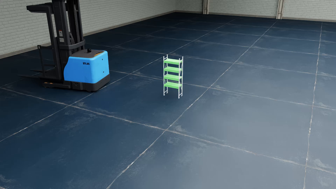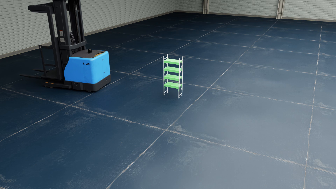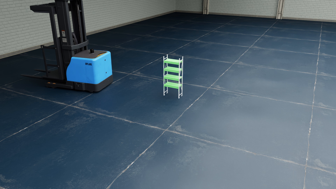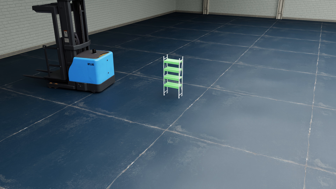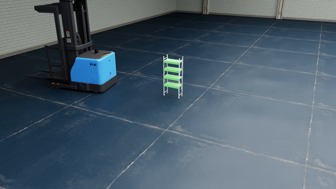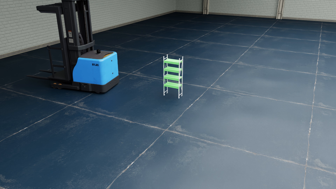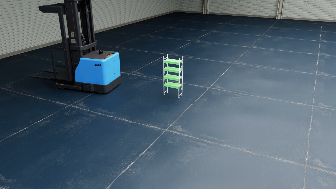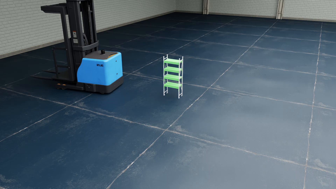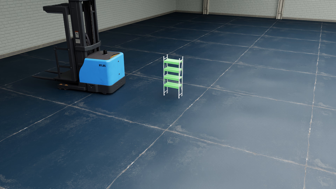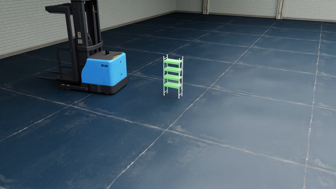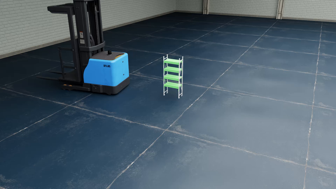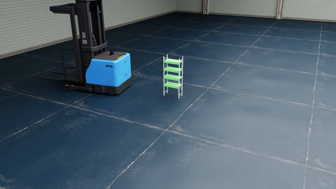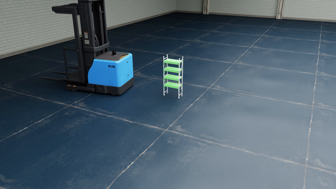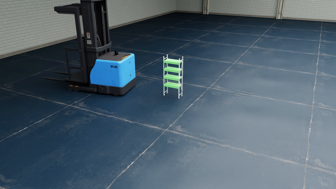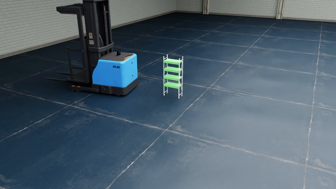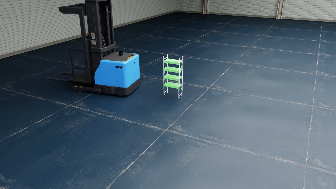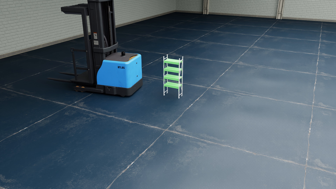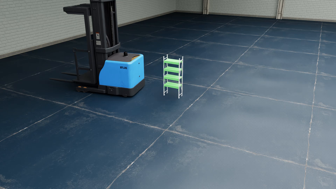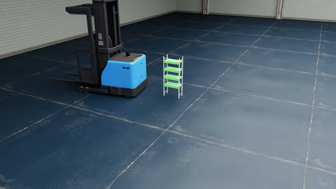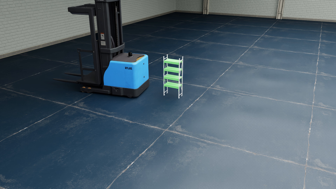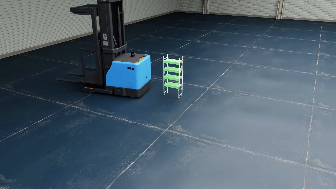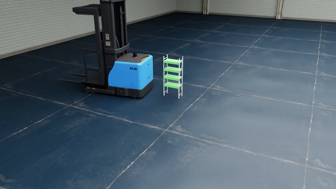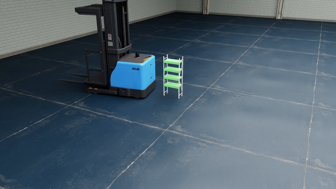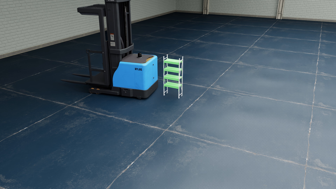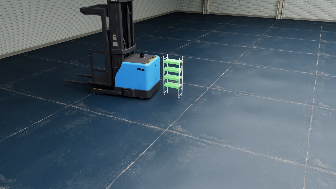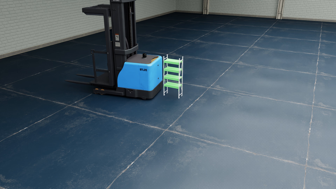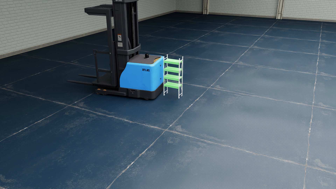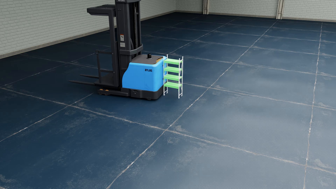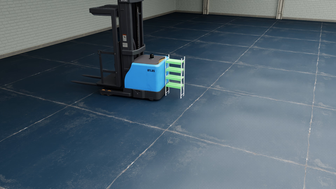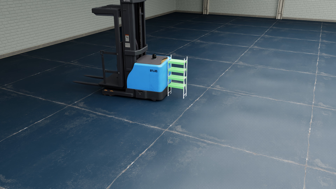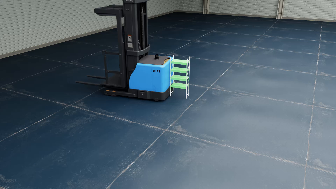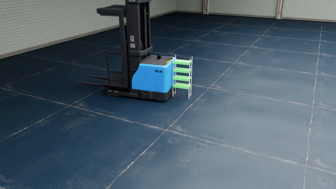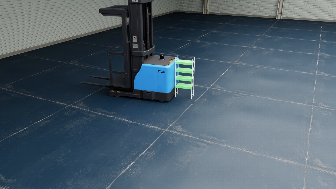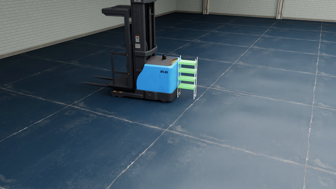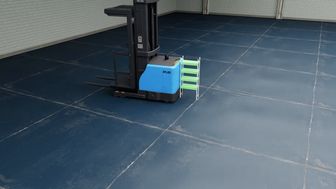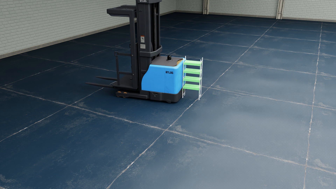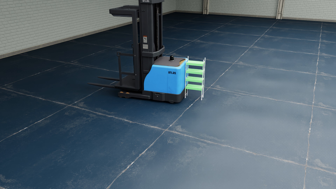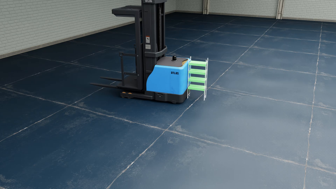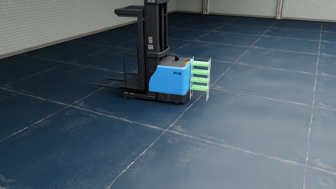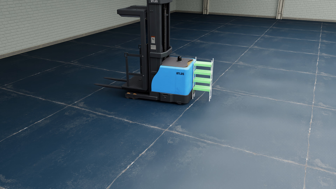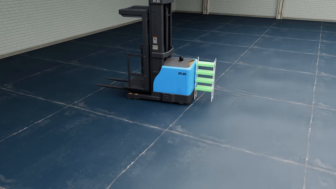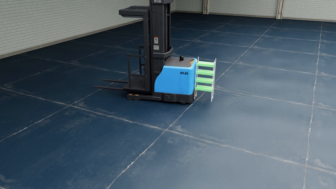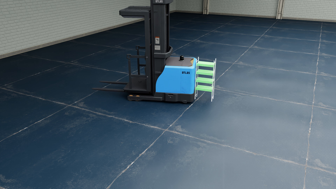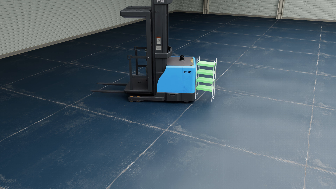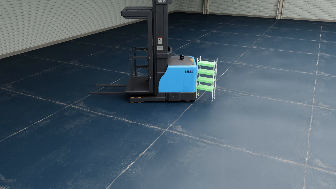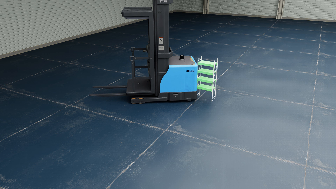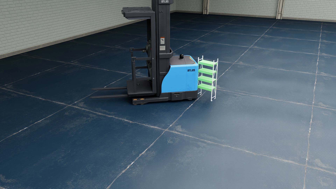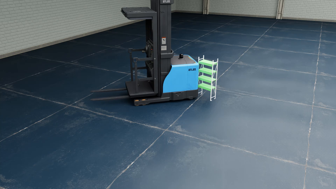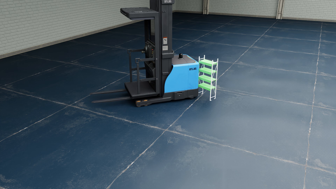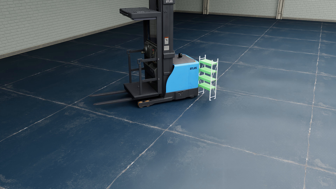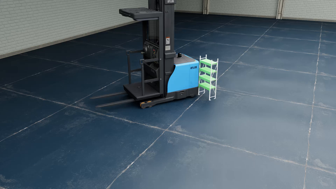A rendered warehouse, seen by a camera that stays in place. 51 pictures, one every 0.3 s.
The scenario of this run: A forklift runs into an object in its way.
